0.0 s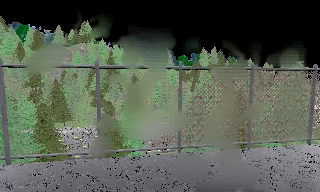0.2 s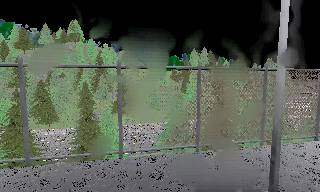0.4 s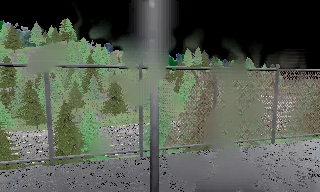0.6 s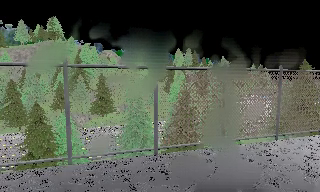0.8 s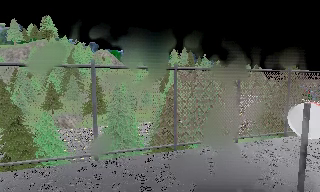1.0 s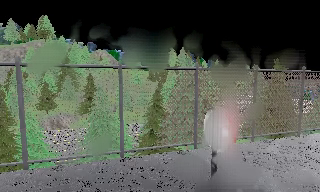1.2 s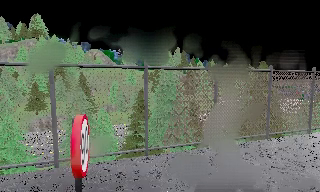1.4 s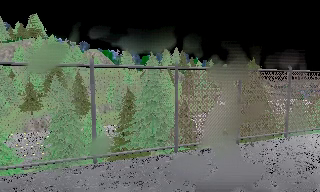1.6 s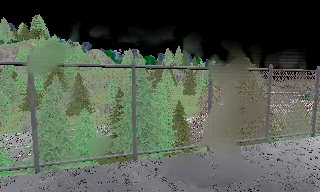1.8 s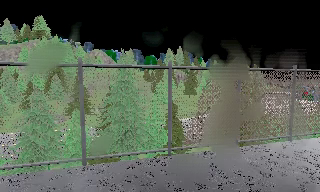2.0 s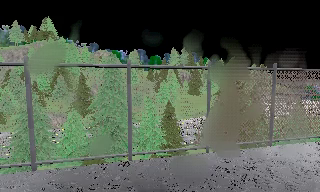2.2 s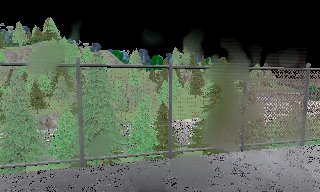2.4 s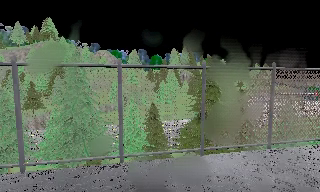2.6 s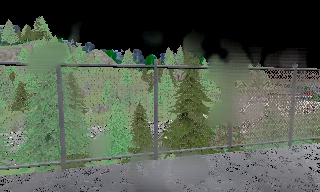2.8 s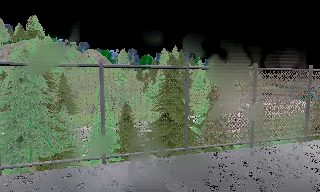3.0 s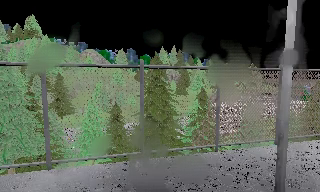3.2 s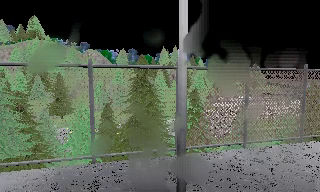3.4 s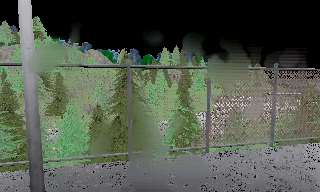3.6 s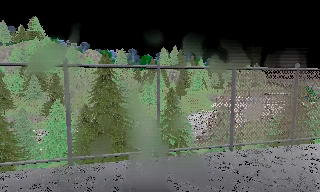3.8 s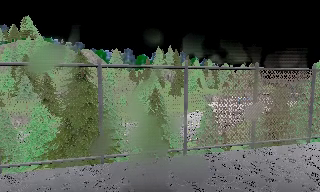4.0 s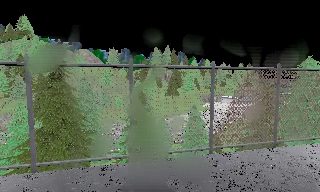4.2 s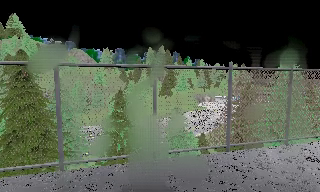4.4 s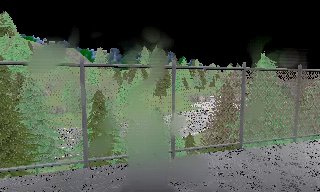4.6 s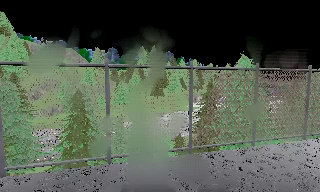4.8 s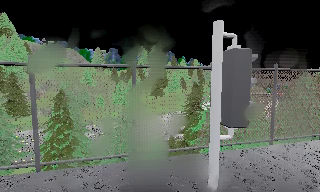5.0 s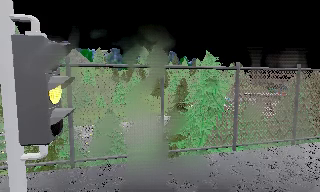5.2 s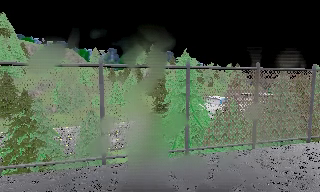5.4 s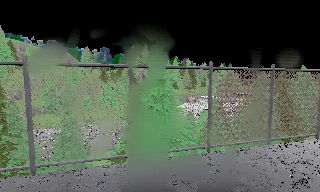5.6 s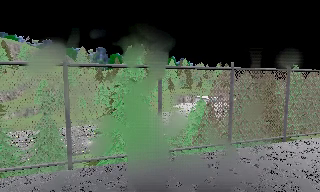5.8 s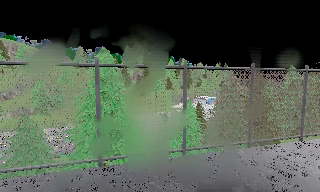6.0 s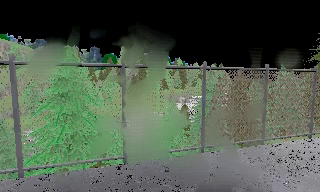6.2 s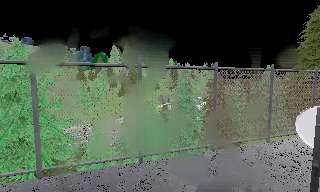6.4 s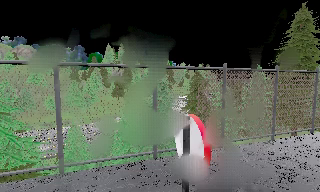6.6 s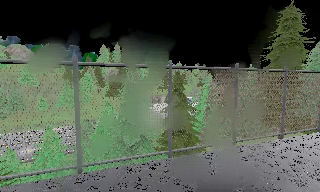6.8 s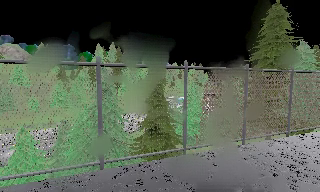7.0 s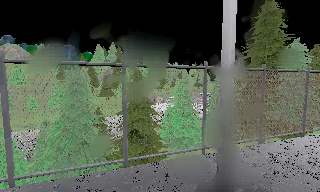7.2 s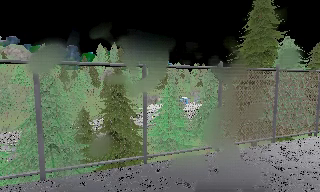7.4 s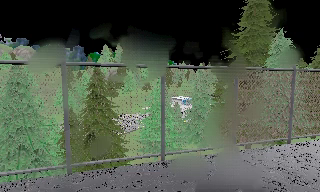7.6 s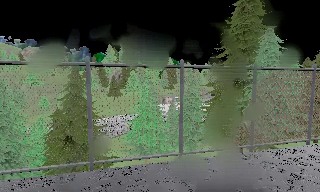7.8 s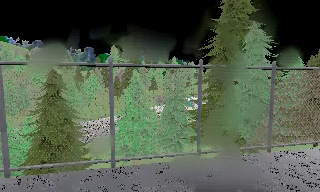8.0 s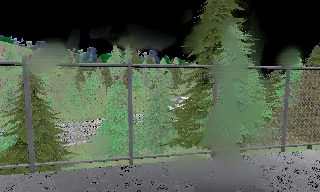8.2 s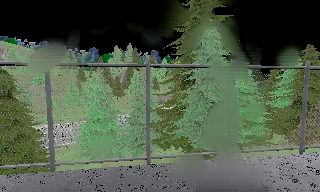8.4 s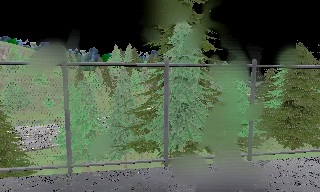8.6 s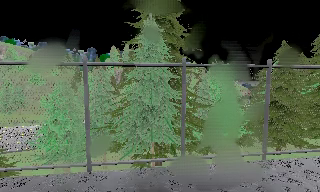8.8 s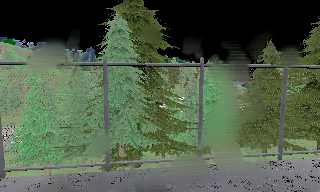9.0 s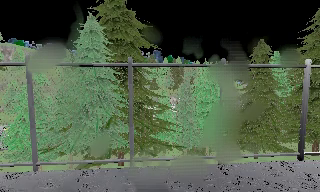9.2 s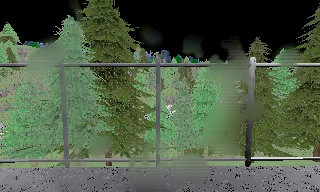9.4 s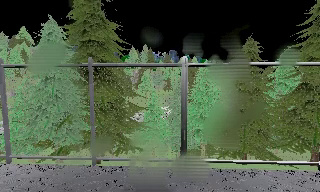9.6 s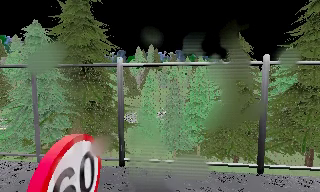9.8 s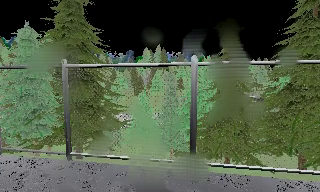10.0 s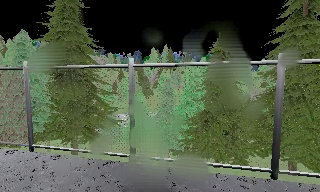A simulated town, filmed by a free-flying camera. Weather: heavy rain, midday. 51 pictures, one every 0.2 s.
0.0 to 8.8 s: The camera travels to its right, about 85 m, so close, fixed things drift to the left.
8.8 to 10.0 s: The camera pans to its left, which is counterclockwise from overhead, by about 20 degrees. It travels to its right, about 13 m, so close, fixed things drift to the left.
The film runs backward here.
